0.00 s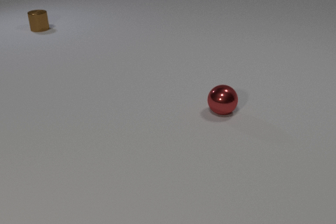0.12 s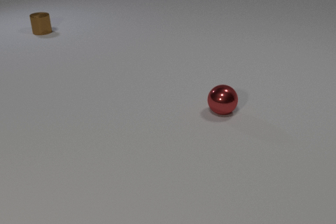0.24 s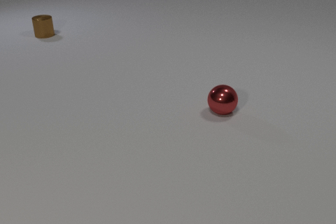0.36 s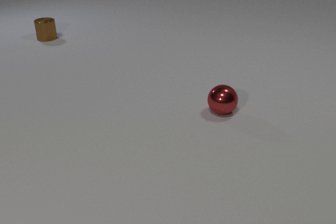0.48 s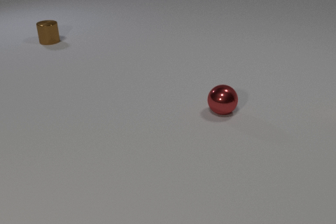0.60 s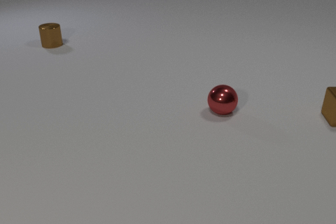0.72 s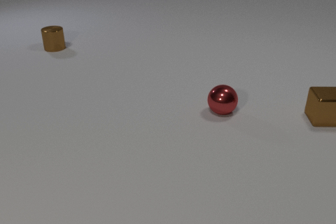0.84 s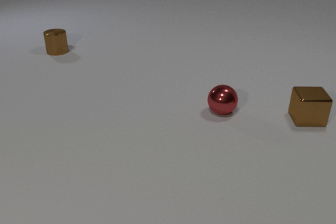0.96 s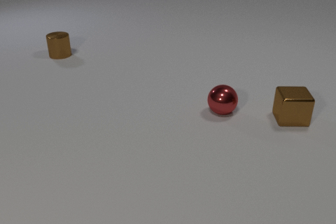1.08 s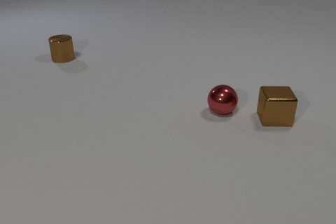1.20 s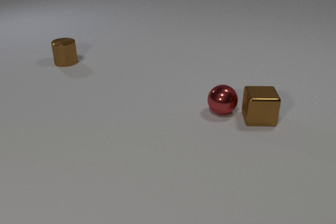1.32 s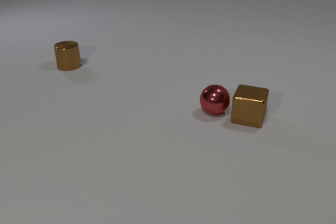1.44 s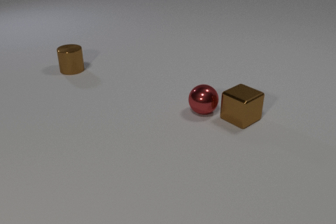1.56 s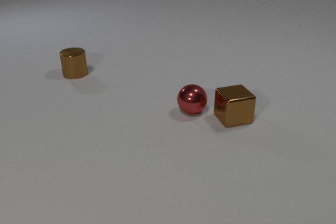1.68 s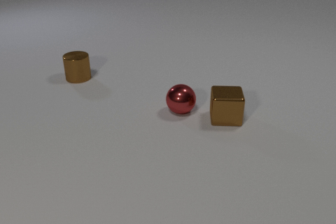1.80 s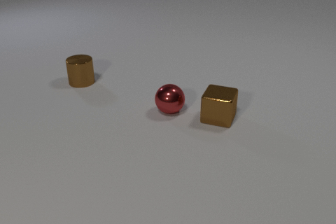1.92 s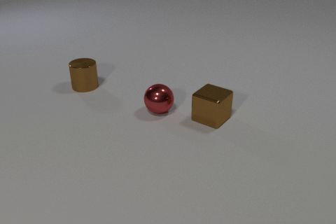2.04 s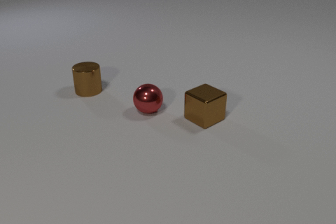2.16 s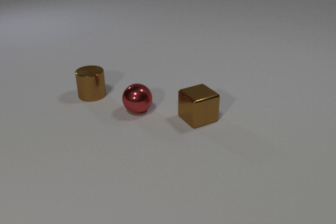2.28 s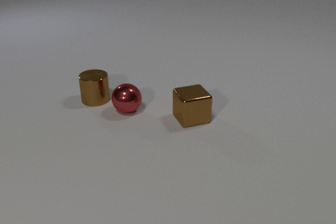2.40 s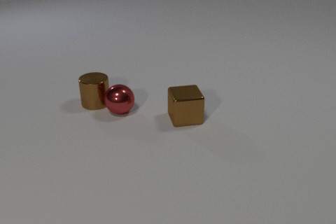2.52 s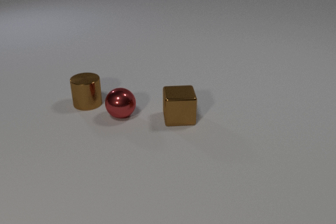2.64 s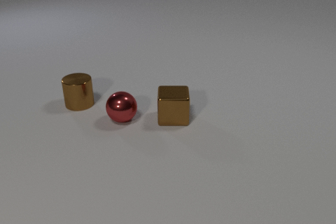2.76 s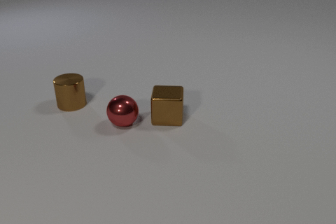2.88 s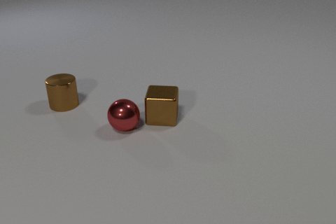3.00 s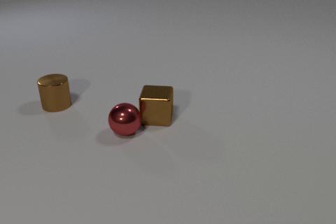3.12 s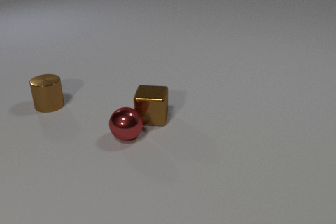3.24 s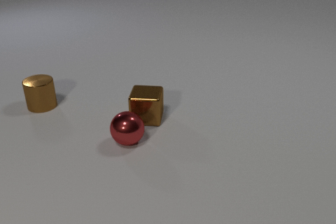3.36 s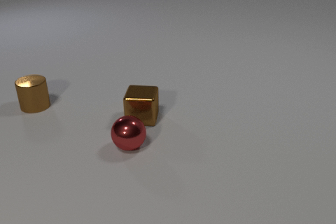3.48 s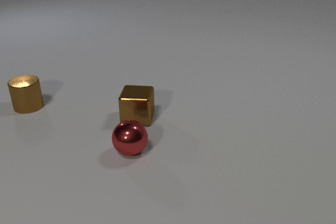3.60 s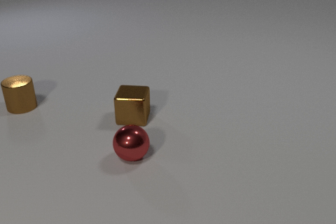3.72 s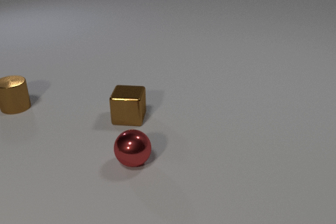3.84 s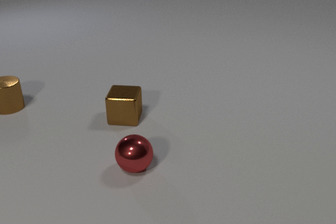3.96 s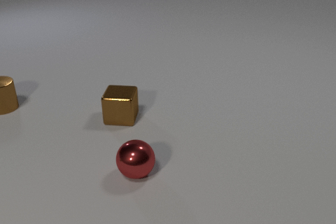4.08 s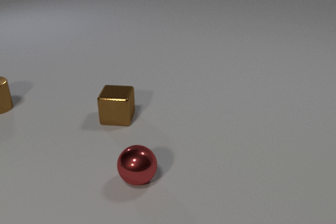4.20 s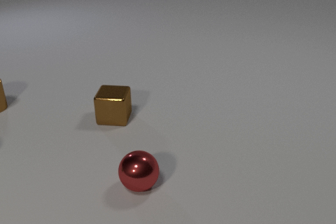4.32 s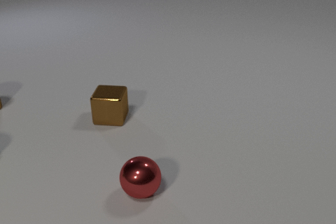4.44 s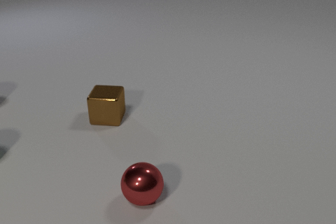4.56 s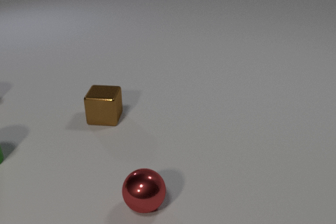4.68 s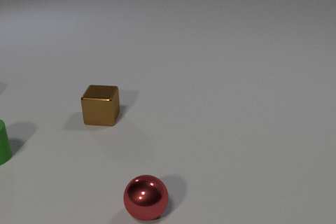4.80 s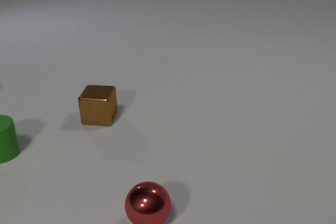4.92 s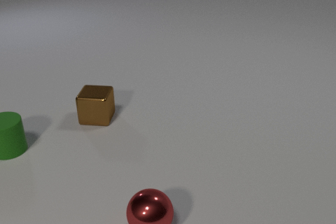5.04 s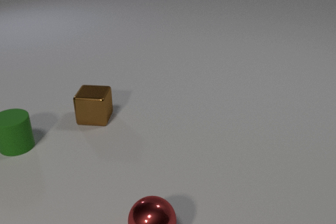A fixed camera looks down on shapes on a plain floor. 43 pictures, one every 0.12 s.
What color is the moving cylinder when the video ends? green.
Are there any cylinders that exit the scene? yes.
What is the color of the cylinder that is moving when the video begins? brown.
0.00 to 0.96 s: The brown metal cube comes in at the right edge, slides to the left. The brown metal cylinder slides toward the camera.
0.96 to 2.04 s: The brown metal cube slides to the left, spins clockwise seen from above by about 135 degrees, its near face sliding to the left. The red metal sphere rolls to the left. The brown metal cylinder slides toward the camera. The brown metal cube and the red metal sphere collide.
2.04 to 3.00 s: The brown metal cube slides to the left, spins so that its near face slides to the left, clockwise seen from above. The red metal sphere rolls toward the camera and to the left. The brown metal cylinder slides to the left and toward the camera. The red metal sphere and the brown metal cylinder collide.
3.00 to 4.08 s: The brown metal cube slides to the left. The red metal sphere rolls toward the camera. The brown metal cylinder slides to the left.
4.08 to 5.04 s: The brown metal cube slides to the left. The red metal sphere rolls toward the camera. The brown metal cylinder slides to the left, leaves at the left edge. The green rubber cylinder comes in at the left edge, slides to the right and away from the camera.
